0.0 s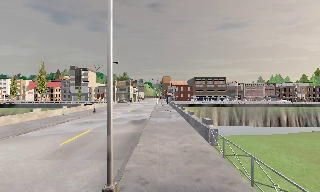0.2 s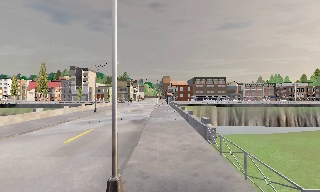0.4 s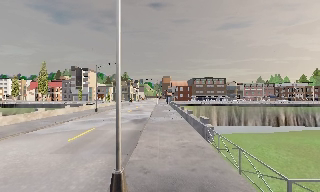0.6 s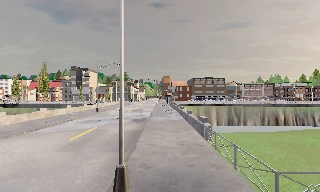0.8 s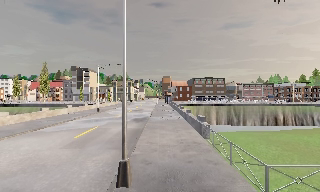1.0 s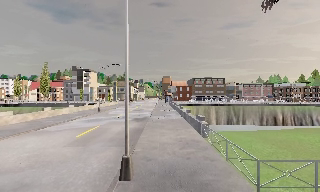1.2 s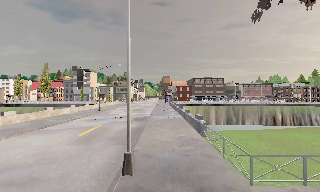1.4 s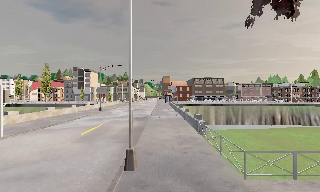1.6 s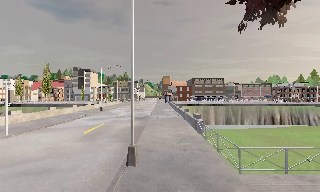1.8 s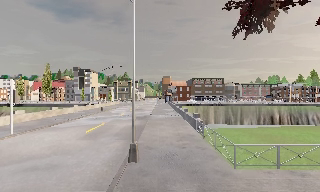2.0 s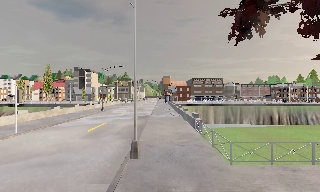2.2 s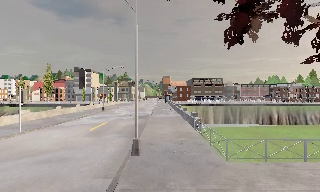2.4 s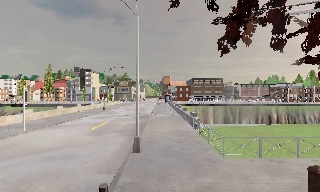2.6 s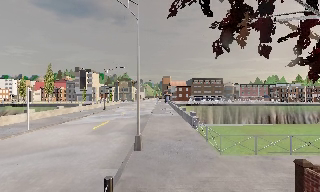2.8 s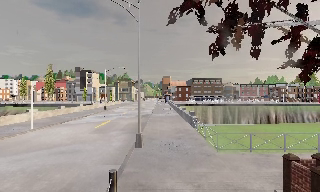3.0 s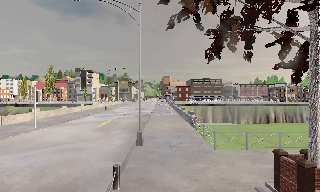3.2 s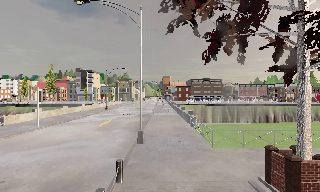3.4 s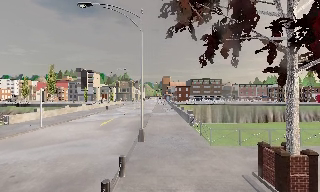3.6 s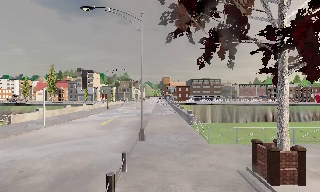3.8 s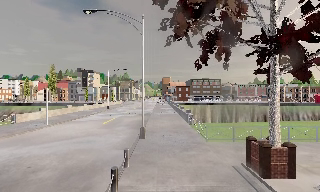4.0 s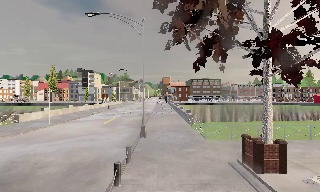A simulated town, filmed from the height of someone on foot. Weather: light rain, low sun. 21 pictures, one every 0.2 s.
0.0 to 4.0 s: The camera travels backward, about 7 m, so what stands in front gets smaller.
The film runs backward here.
